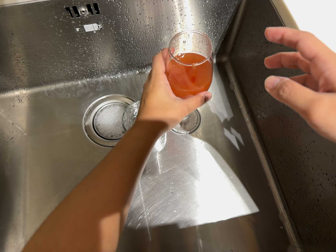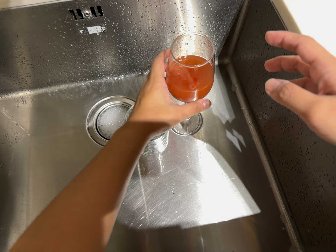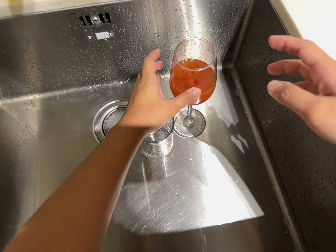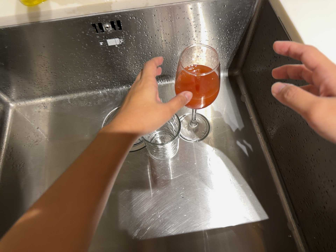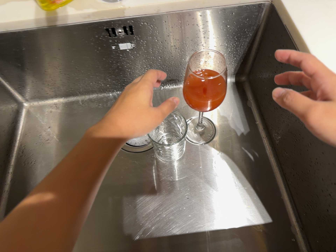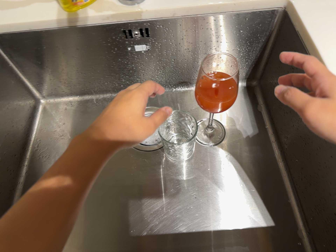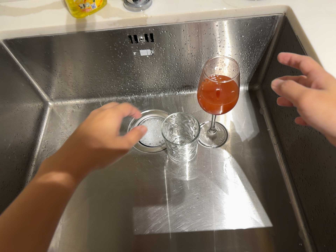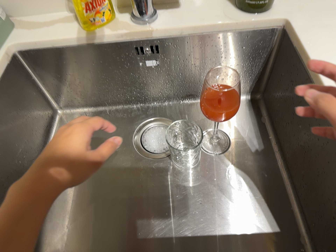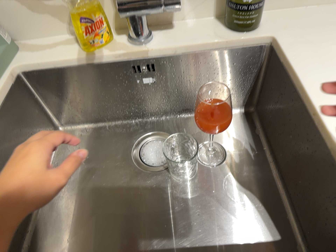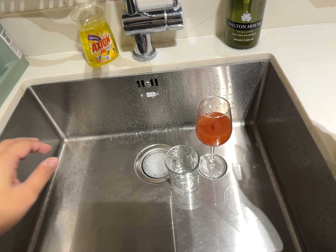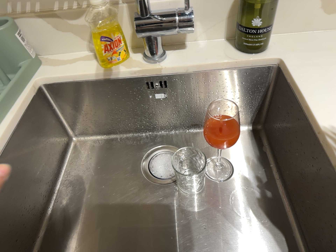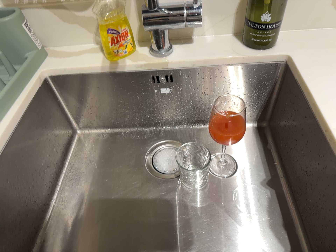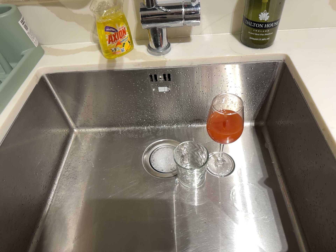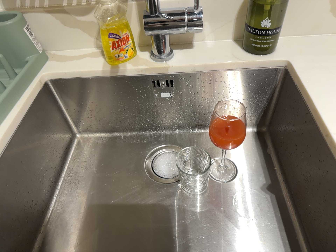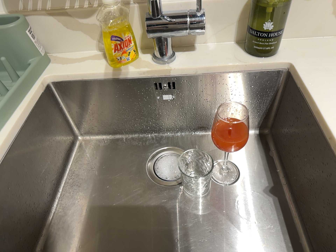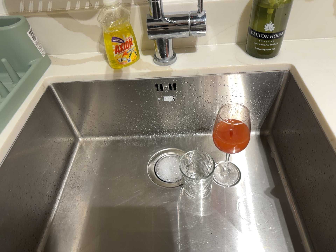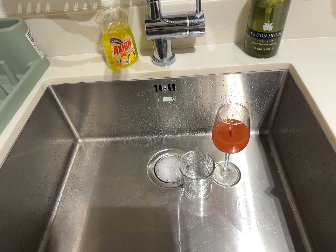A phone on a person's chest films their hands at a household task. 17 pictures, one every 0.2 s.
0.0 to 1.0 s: The camera shifts only a little, or ends up much as it began.
1.0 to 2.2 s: The camera travels backward, about 8 cm, so what stands in front gets smaller. Its aim tips toward the top of its view by about 10 degrees, and the scene shifts downward.
2.2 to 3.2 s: The camera keeps its place and its aim.
The film runs backward here.
